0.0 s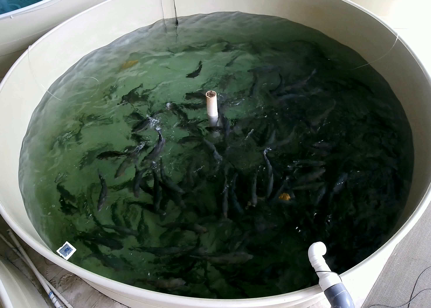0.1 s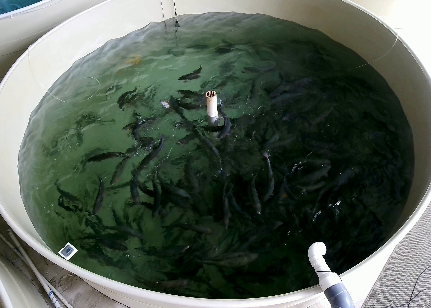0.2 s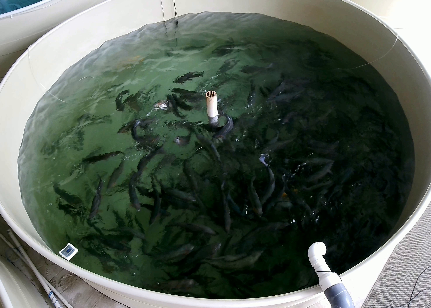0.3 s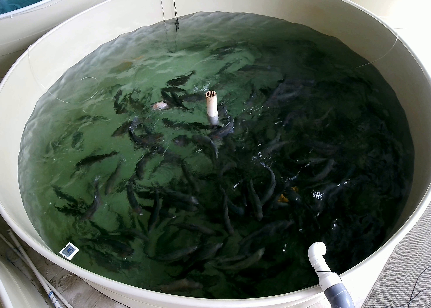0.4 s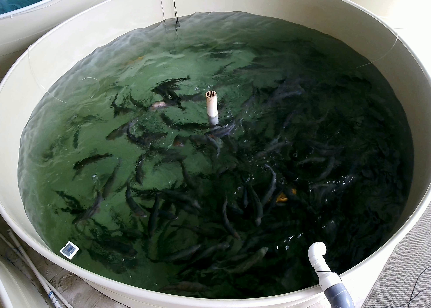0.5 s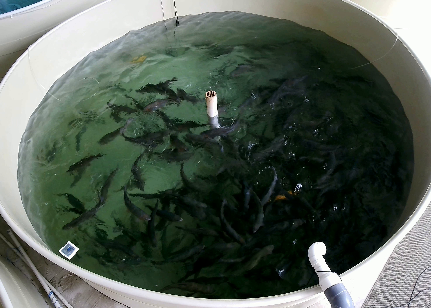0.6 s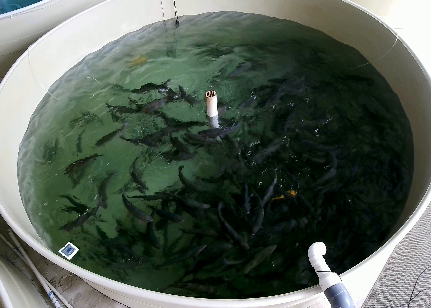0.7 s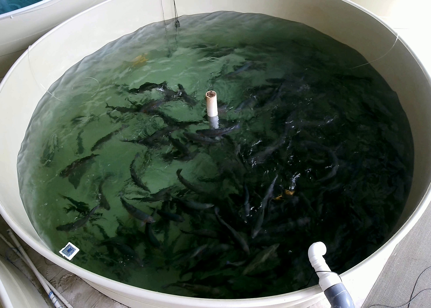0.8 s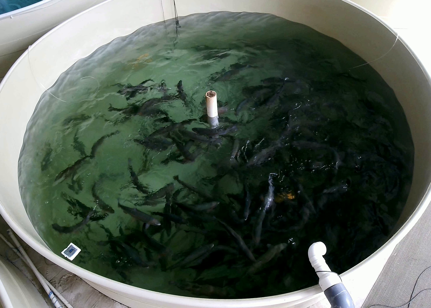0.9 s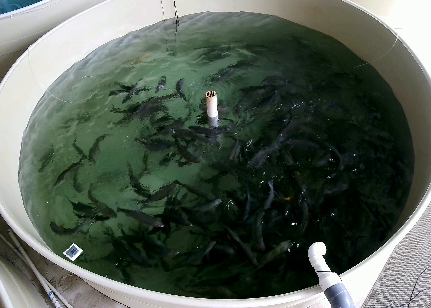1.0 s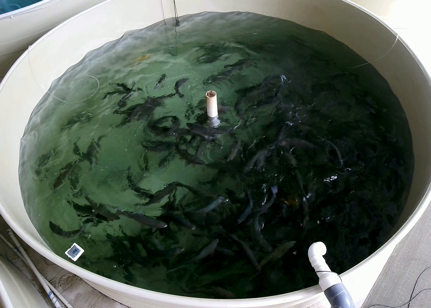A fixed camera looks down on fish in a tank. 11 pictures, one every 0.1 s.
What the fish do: Foraging.
